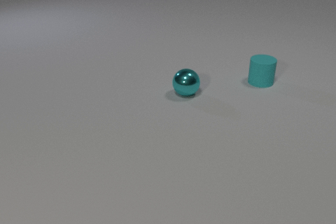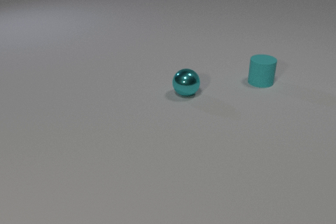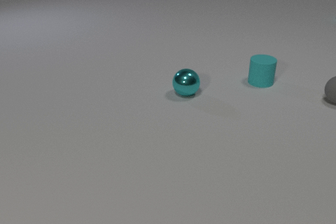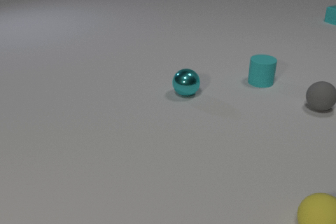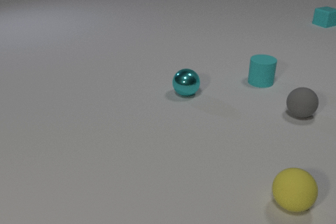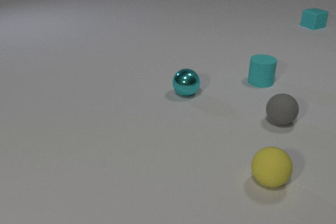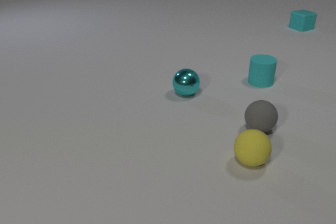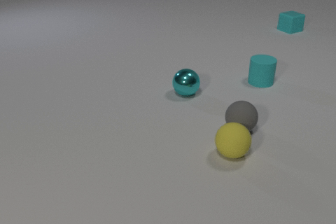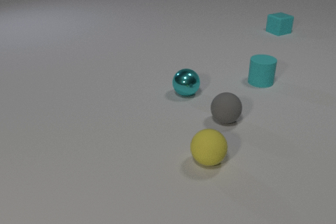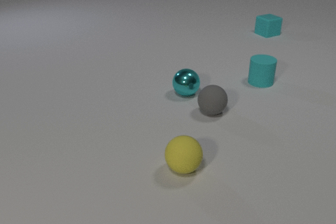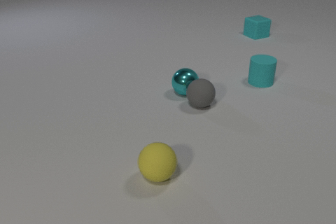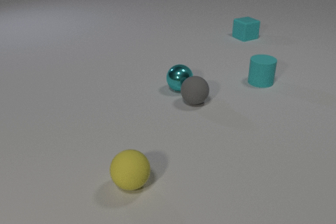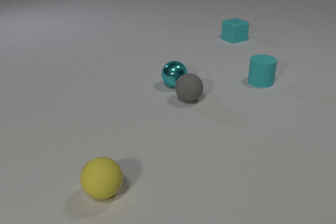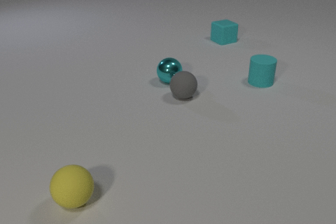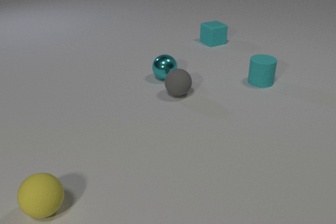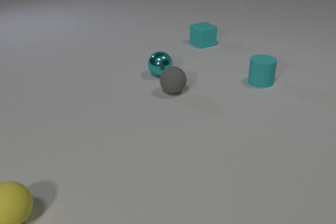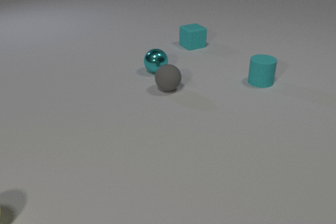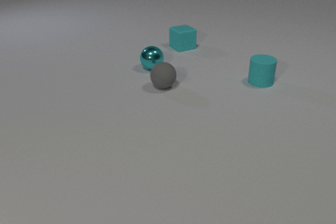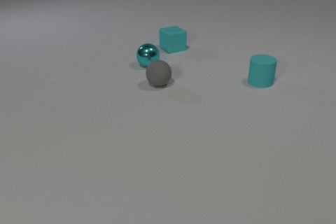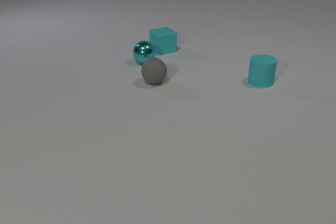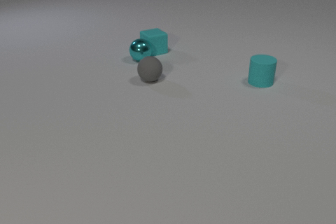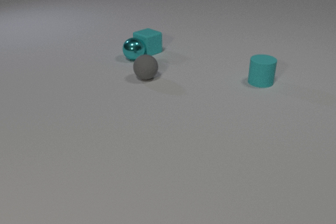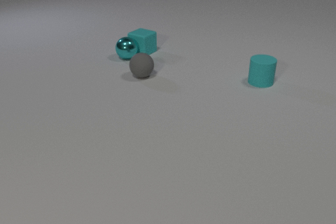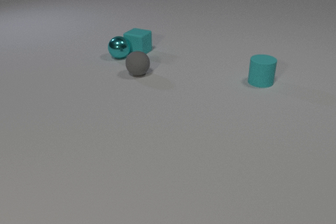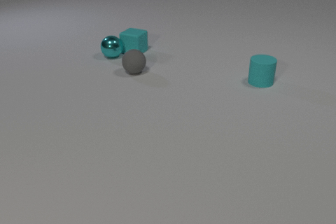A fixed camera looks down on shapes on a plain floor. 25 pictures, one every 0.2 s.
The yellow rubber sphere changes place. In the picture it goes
to the left.
The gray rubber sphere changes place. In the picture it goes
to the left.
0.0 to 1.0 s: The gray rubber sphere comes in at the right edge, rolls toward the camera and to the left. The yellow rubber sphere comes in at the bottom edge, rolls away from the camera and to the left. The cyan rubber cube comes in at the right edge, slides toward the camera and to the left.
1.0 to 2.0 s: The gray rubber sphere rolls to the left. The yellow rubber sphere rolls to the left. The cyan rubber cube slides to the left and toward the camera. The gray rubber sphere and the yellow rubber sphere collide. The gray rubber sphere and the cyan metal sphere collide.
2.0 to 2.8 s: The gray rubber sphere rolls to the left and away from the camera. The yellow rubber sphere rolls to the left. The cyan metal sphere rolls away from the camera and to the left. The cyan rubber cube slides to the left and toward the camera.
2.8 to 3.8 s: The gray rubber sphere rolls away from the camera and to the left. The yellow rubber sphere rolls to the left, leaves at the left edge. The cyan metal sphere rolls away from the camera and to the left. The cyan rubber cube slides to the left and toward the camera.
3.8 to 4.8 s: The gray rubber sphere rolls away from the camera and to the left. The cyan metal sphere rolls to the left and away from the camera. The cyan rubber cube slides to the left, spins so that its near face slides to the right, counterclockwise seen from above. The cyan metal sphere and the cyan rubber cube collide.
What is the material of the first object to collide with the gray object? rubber.
Are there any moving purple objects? no.
How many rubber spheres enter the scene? 2.
